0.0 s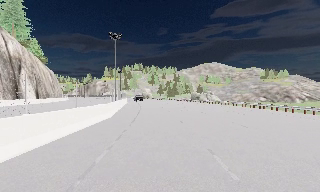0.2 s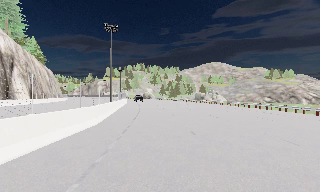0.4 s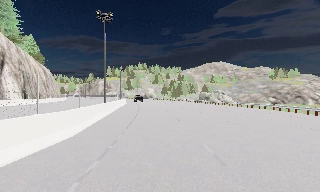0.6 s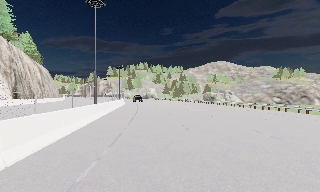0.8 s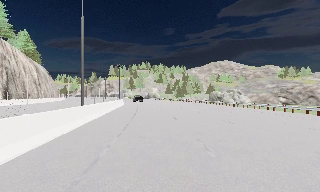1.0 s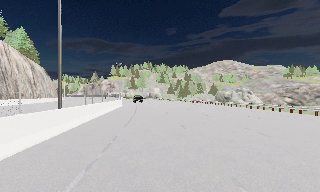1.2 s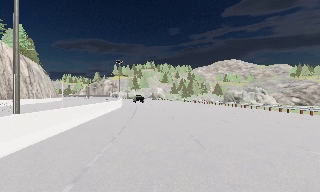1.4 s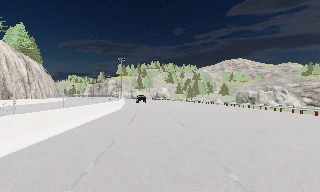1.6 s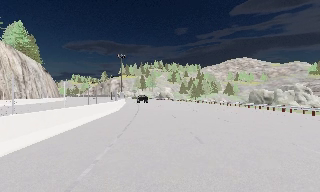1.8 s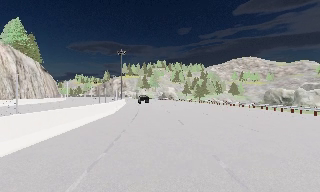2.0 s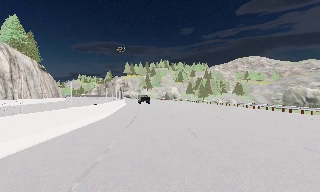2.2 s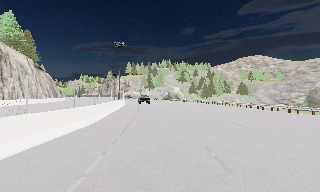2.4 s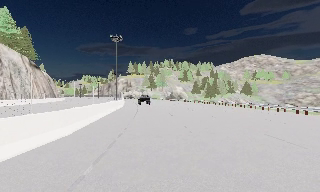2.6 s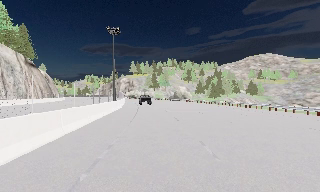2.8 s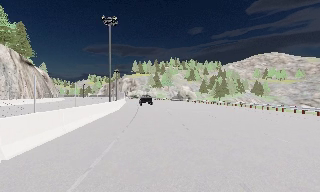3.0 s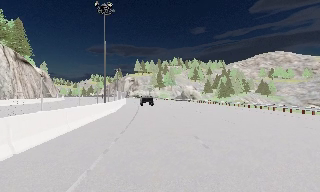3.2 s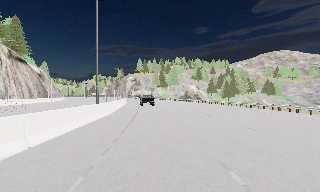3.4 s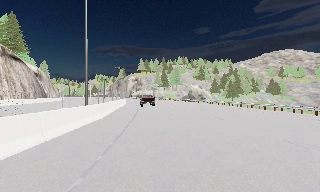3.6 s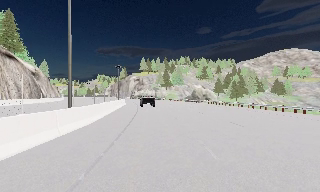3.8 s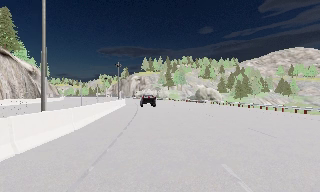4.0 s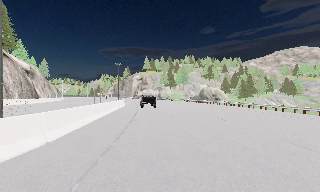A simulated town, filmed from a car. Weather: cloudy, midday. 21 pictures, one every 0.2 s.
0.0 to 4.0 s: The camera swings to its left by about 20 degrees, and the scene slides to the right. It travels forward, about 60 m, so what stands in front looms larger.
The film runs forward here.
